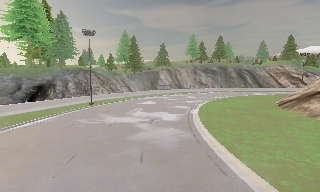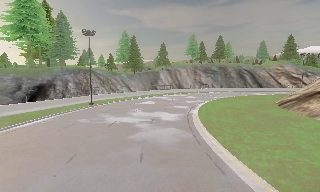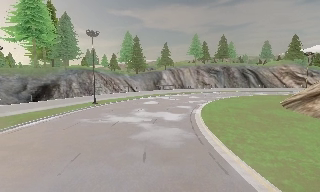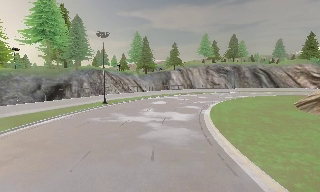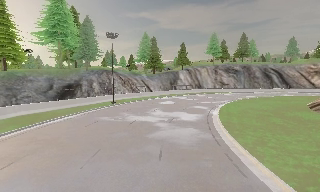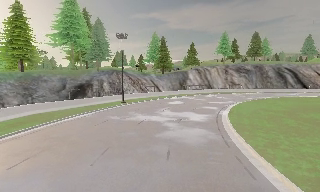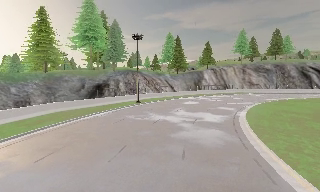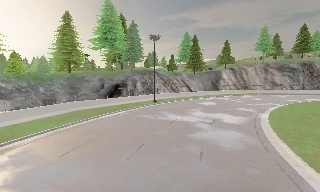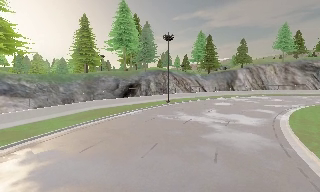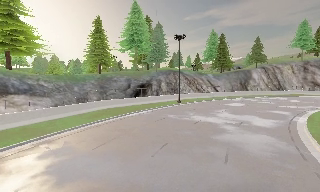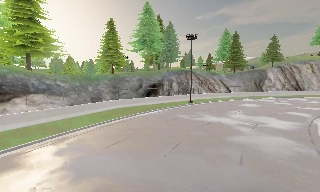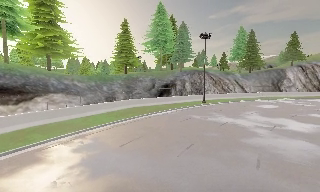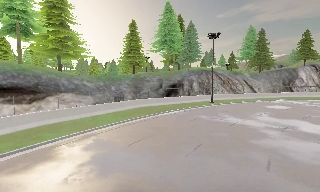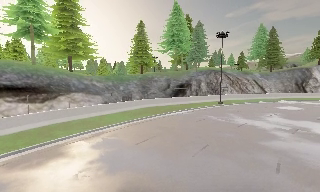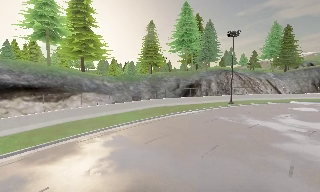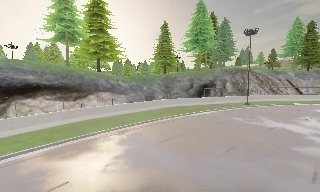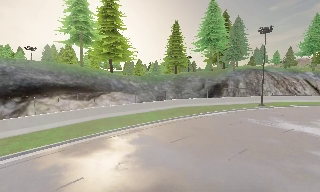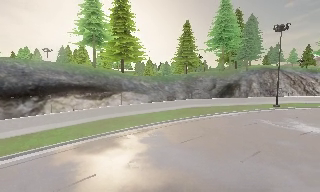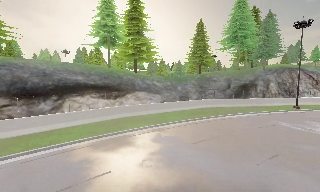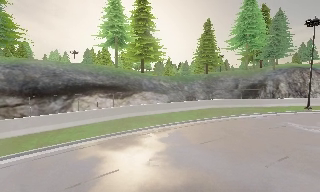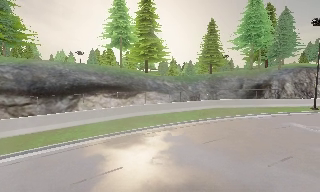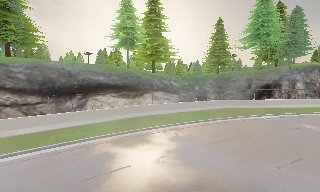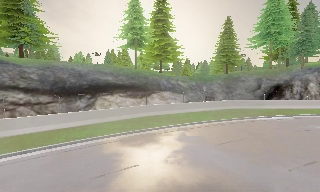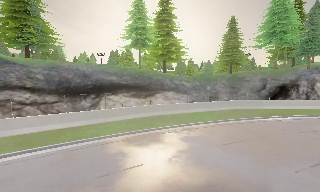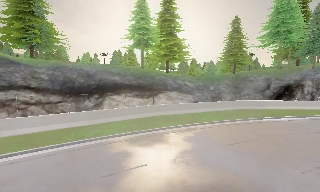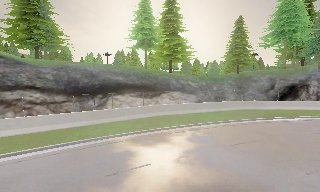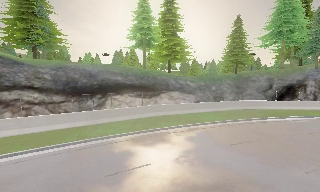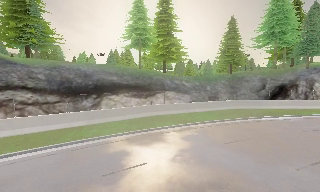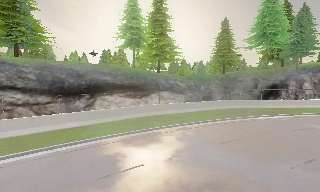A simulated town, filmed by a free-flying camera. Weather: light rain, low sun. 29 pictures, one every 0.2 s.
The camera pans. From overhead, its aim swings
counterclockwise.
The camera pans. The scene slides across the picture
to the right.
0.0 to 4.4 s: The scene slides to the right, as the camera pans about 70 degrees to its left. It travels backward and to its left, about 1.5 m.
4.4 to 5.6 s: The camera shifts only a little, or ends up much as it began.
The film runs backward here.
